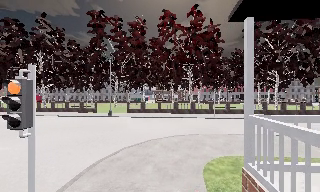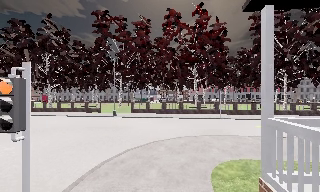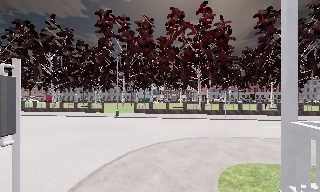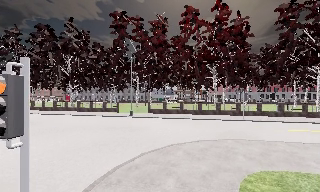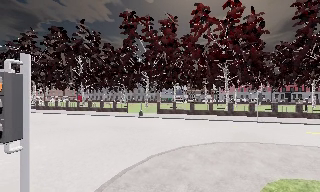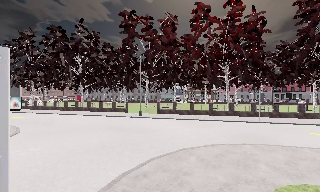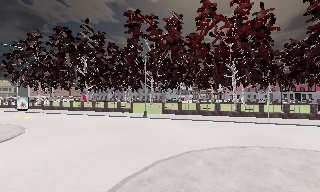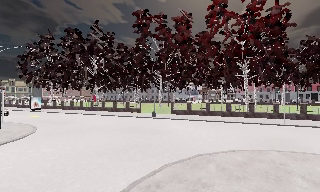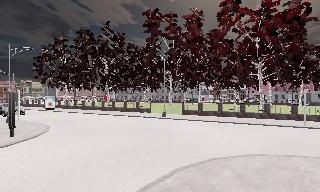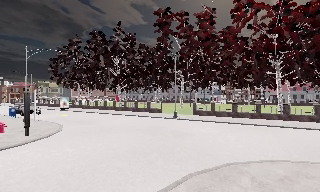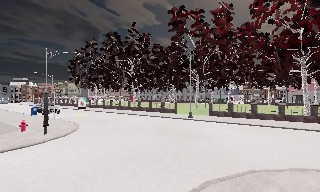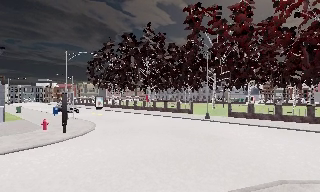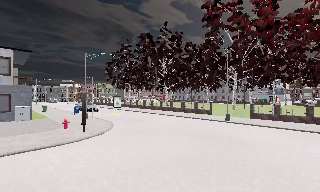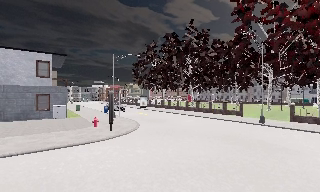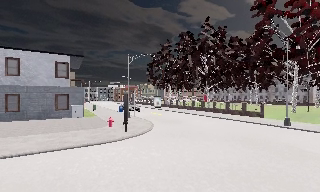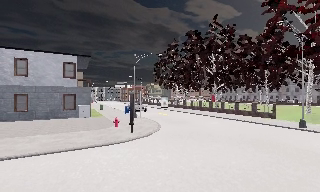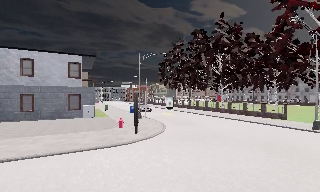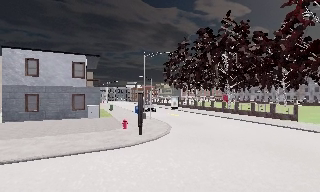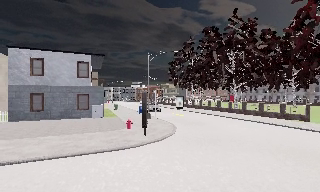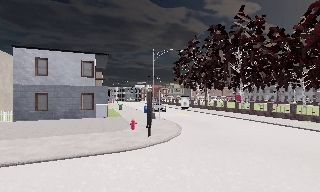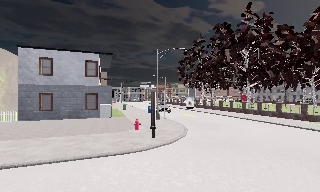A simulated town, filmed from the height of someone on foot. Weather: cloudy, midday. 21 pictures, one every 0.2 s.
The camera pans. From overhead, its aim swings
counterclockwise.
The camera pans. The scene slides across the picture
to the right.
0.0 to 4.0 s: The camera pans to its left, which is counterclockwise from overhead, by about 65 degrees. It travels forward, about 7 m.
The film runs forward here.
